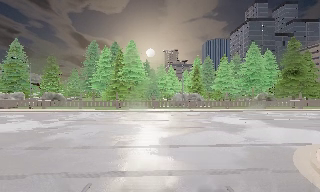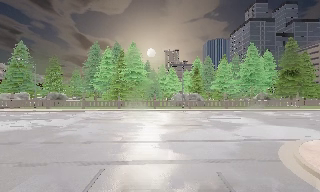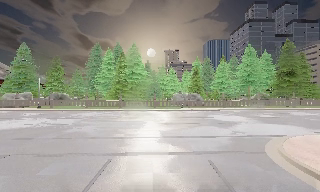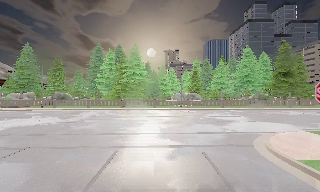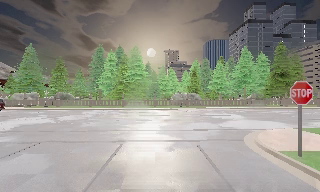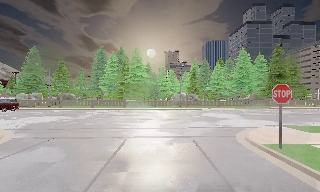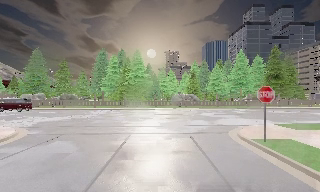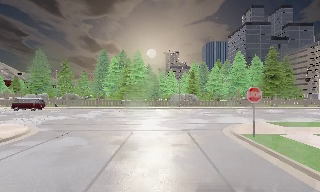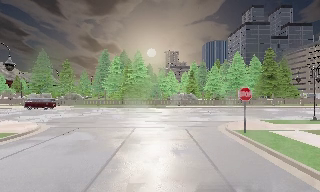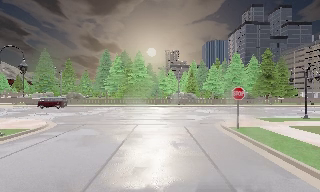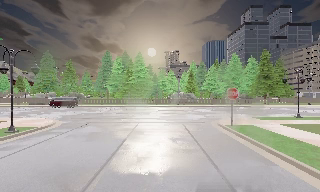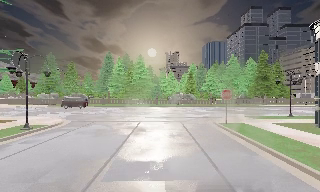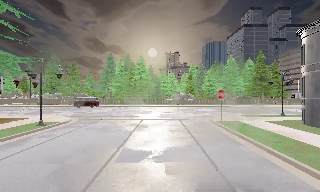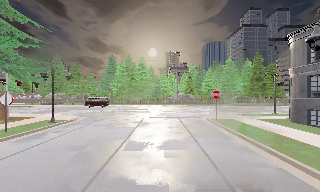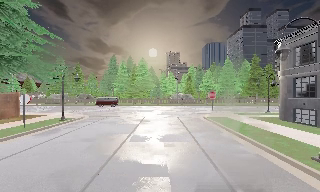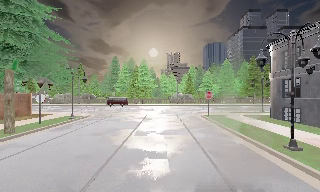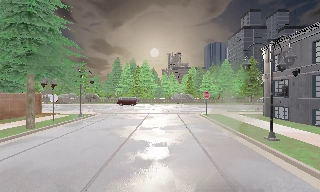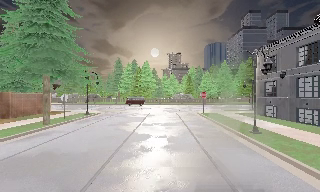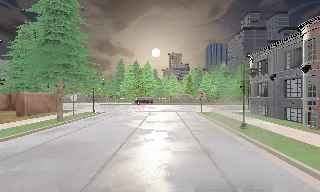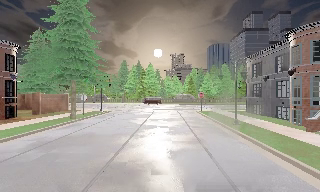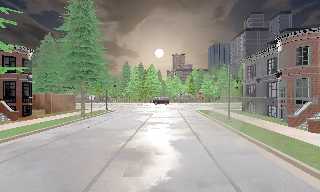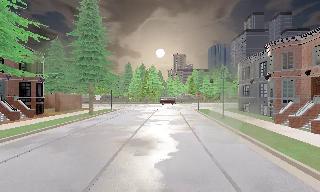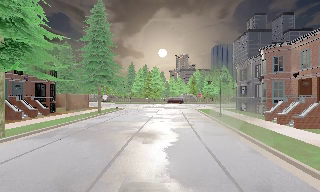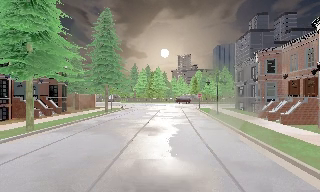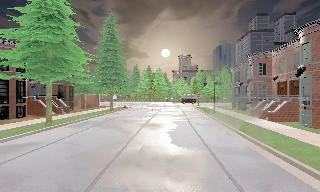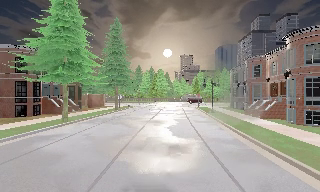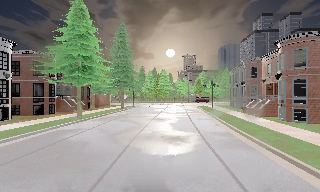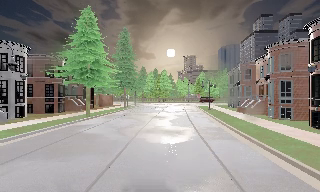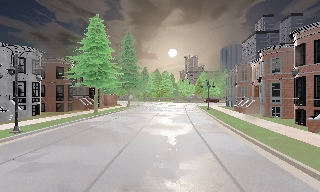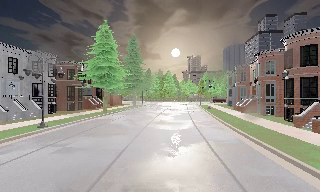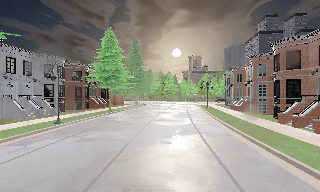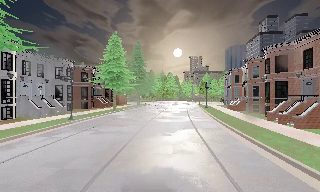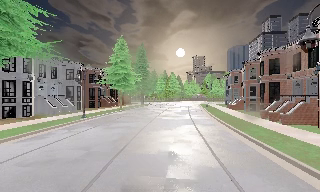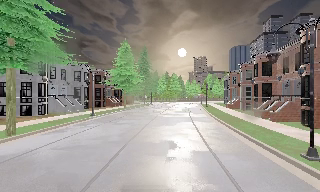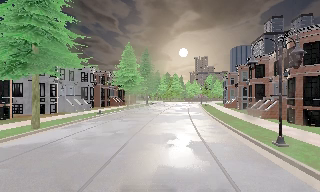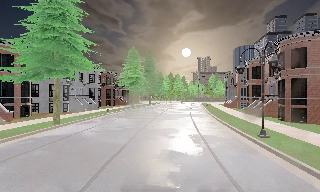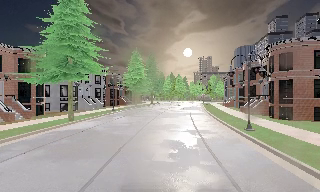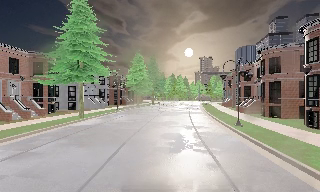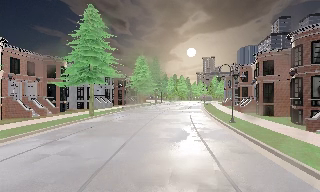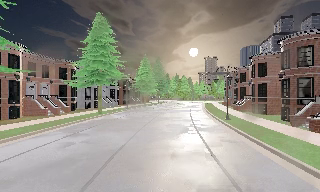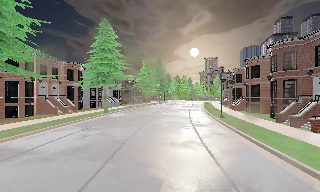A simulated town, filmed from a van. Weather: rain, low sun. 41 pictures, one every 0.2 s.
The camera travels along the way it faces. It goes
backward.
0.0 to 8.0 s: The camera swings to its left by about 15 degrees, and the scene slides to the right. It travels backward, about 50 m, so what stands in front gets smaller. It gains speed.
The film runs backward here.
